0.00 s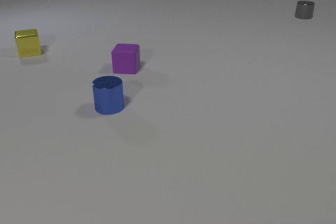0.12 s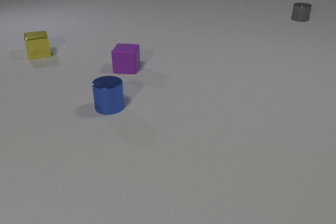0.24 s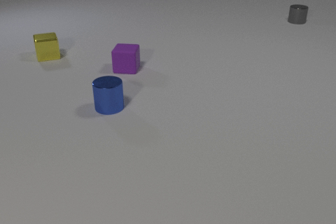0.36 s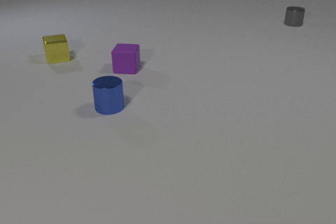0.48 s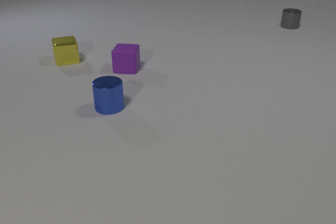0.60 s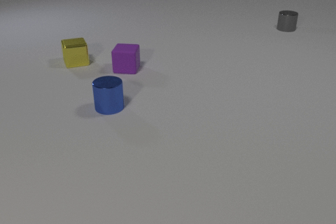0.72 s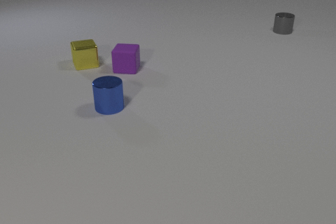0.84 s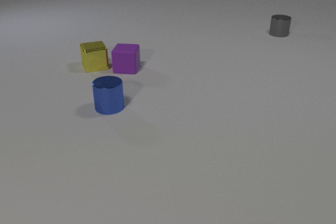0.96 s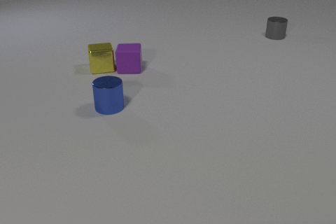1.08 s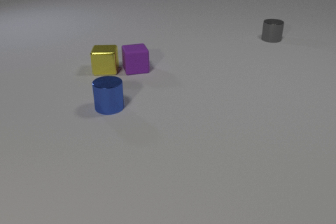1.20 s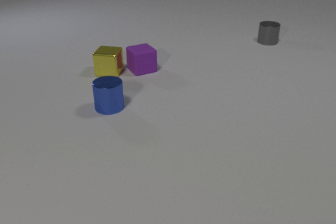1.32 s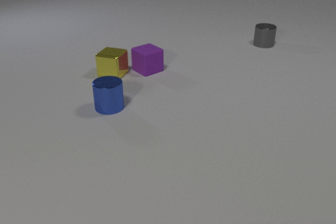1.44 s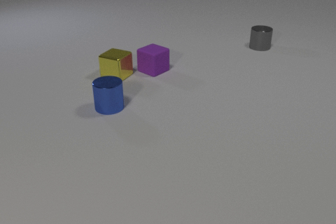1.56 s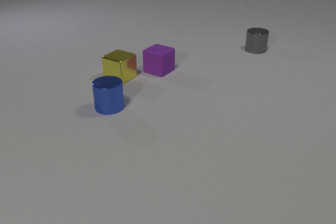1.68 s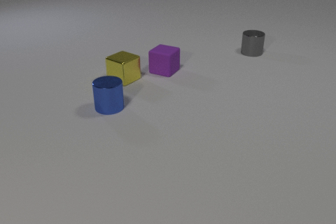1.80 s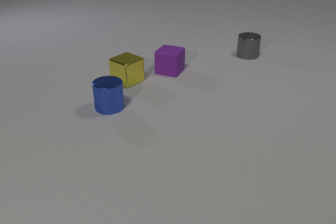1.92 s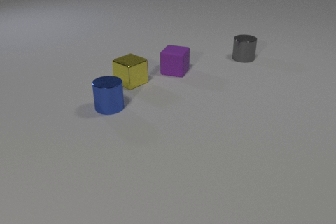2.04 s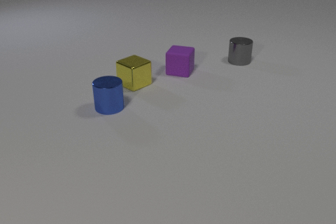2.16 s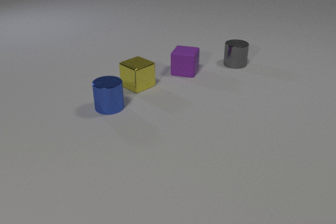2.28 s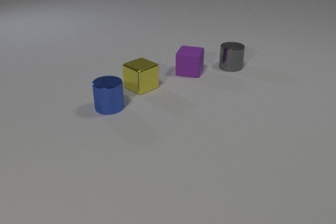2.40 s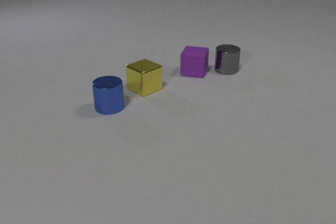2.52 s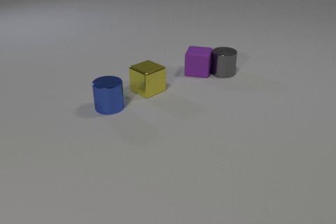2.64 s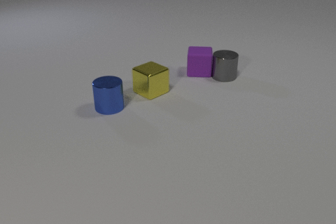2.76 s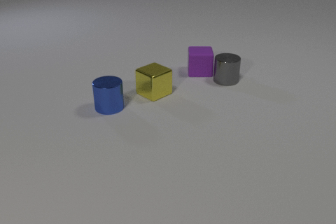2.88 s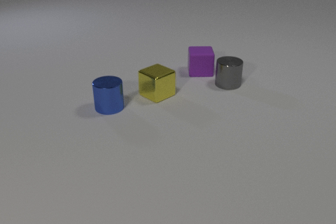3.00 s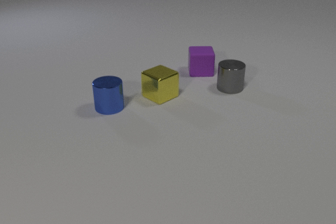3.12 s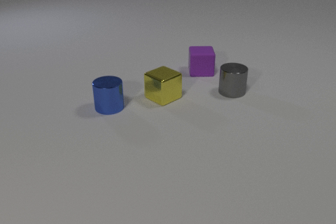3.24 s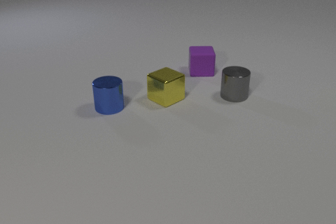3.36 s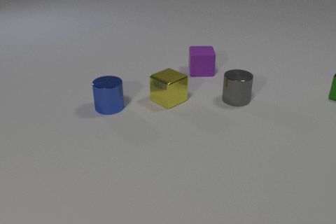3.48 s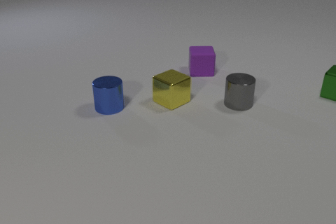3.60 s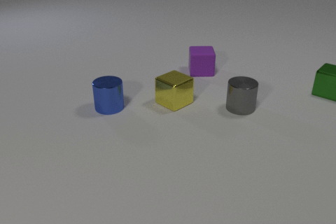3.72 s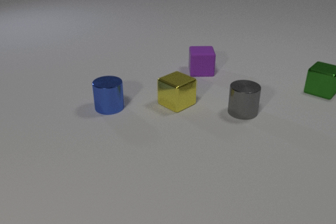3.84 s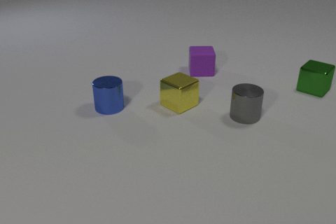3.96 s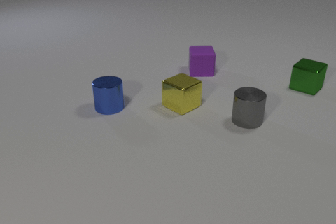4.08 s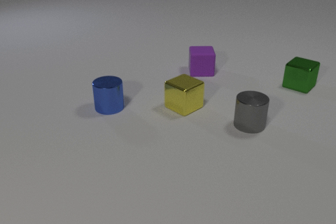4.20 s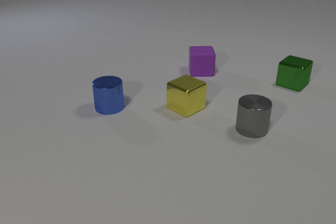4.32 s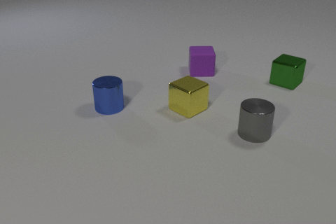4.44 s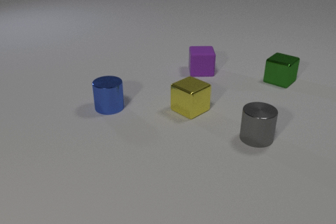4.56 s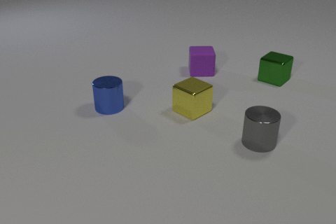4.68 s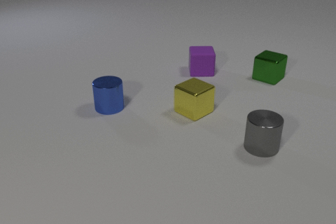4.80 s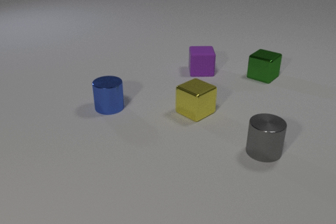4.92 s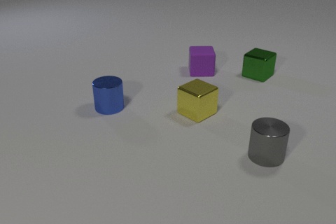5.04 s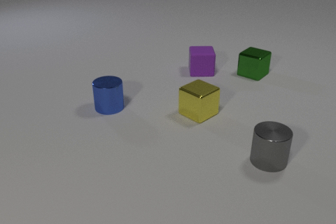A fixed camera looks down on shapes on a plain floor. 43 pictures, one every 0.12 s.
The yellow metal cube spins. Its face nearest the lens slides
to the left.
The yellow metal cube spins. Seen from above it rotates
clockwise.
0.00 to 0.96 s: The yellow metal cube slides to the right and toward the camera. The gray metal cylinder slides toward the camera. The yellow metal cube and the purple rubber cube collide.
0.96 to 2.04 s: The yellow metal cube slides toward the camera and to the right, spins so that its near face slides to the left, clockwise seen from above. The purple rubber cube slides to the right, spins so that its near face slides to the right, counterclockwise seen from above. The gray metal cylinder slides toward the camera and to the left.
2.04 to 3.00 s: The yellow metal cube slides toward the camera and to the right. The purple rubber cube slides to the right. The gray metal cylinder slides toward the camera. The purple rubber cube and the gray metal cylinder collide.
3.00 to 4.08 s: The yellow metal cube slides to the right and toward the camera. The gray metal cylinder slides toward the camera. The green metal cube comes in at the right edge, slides to the left.
4.08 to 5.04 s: The yellow metal cube slides to the right and toward the camera. The gray metal cylinder slides toward the camera. The green metal cube slides to the left.
Are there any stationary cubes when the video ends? yes.
How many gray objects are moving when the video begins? 1.
What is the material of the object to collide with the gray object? rubber.
